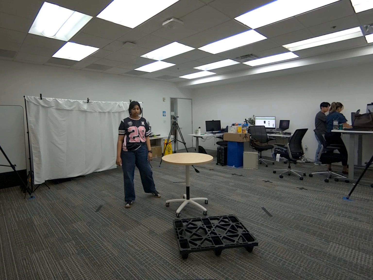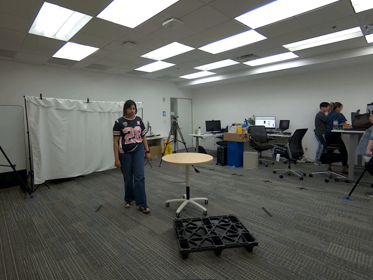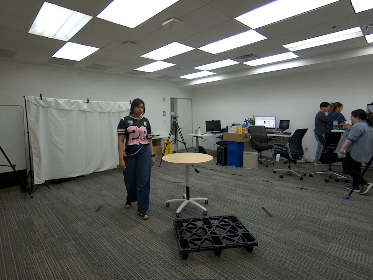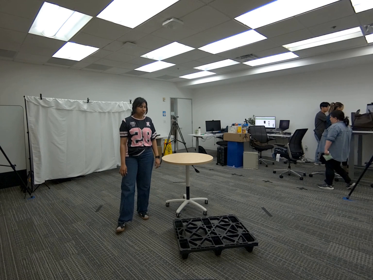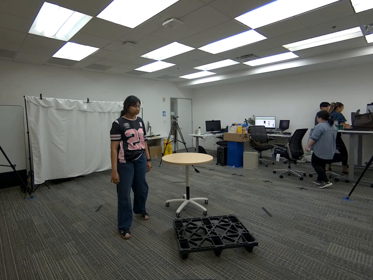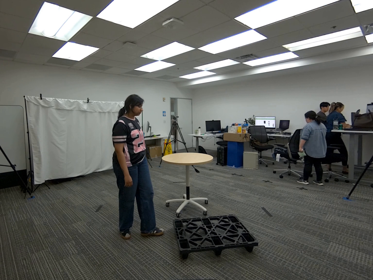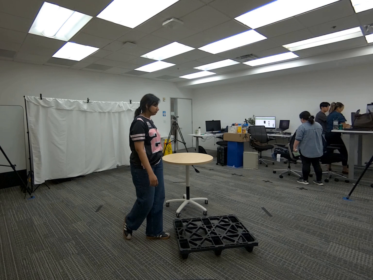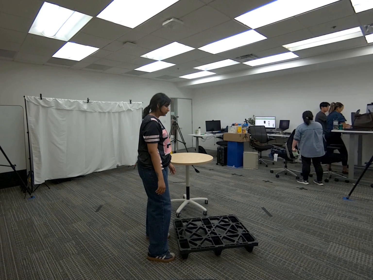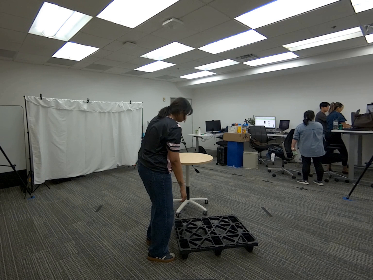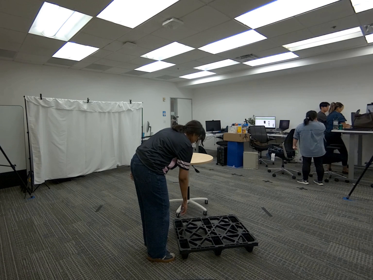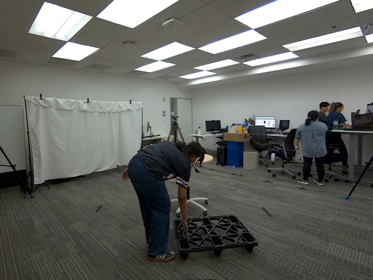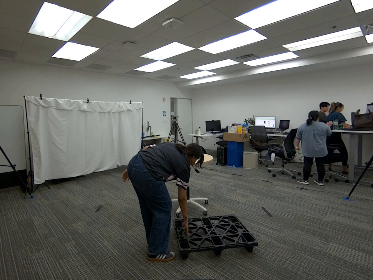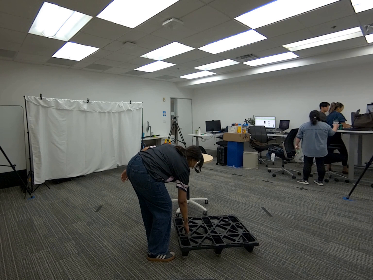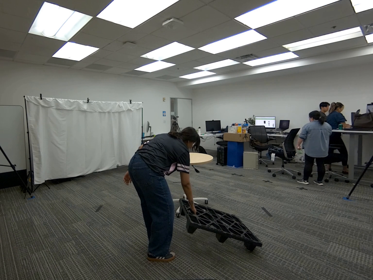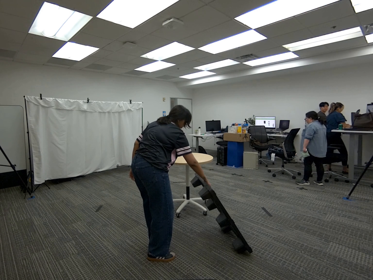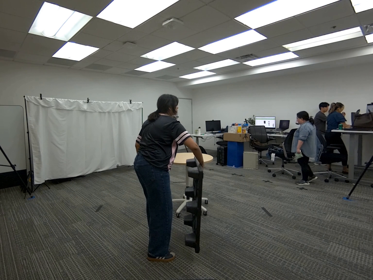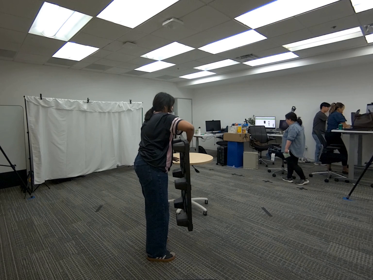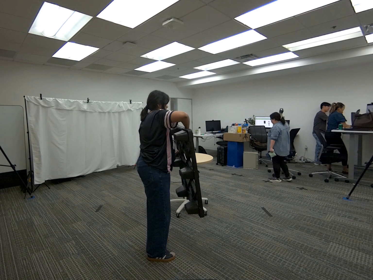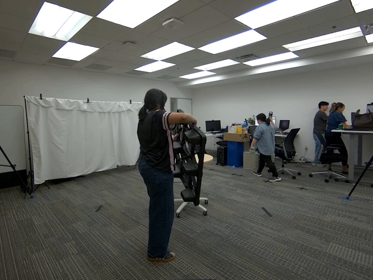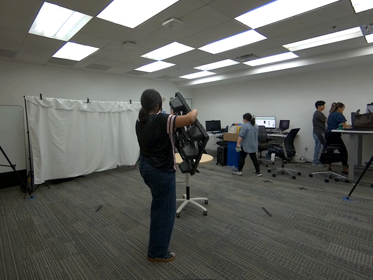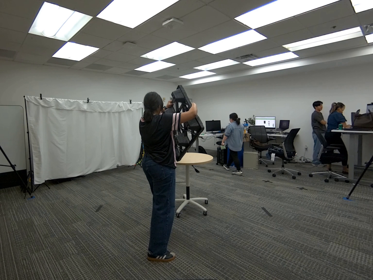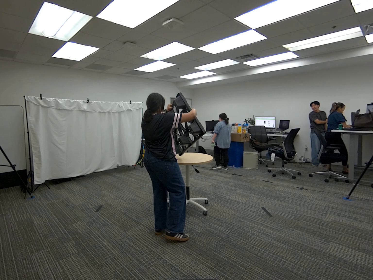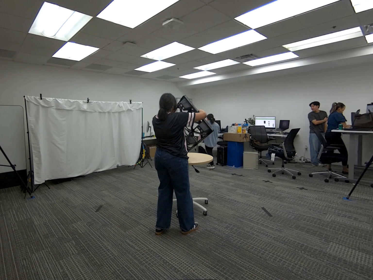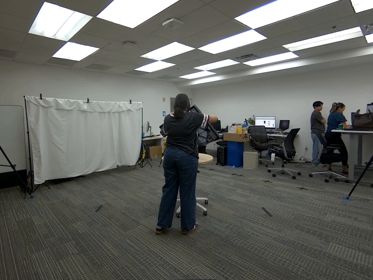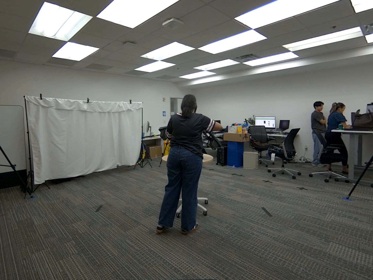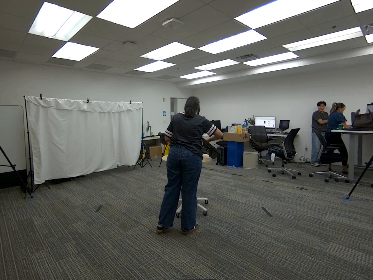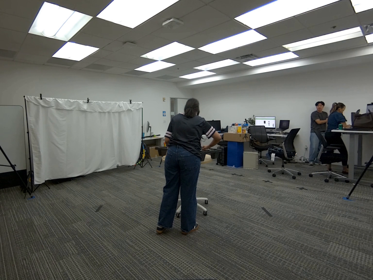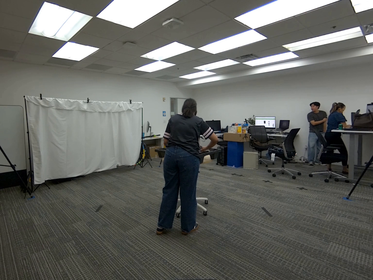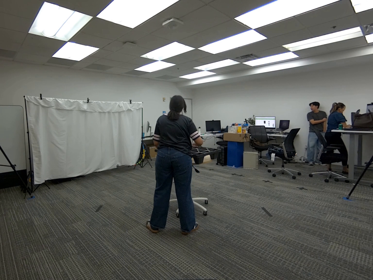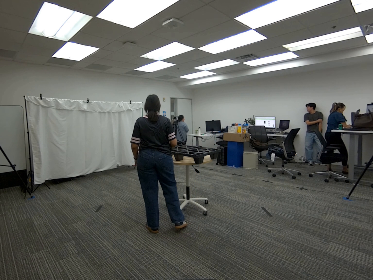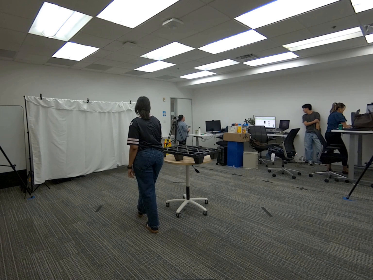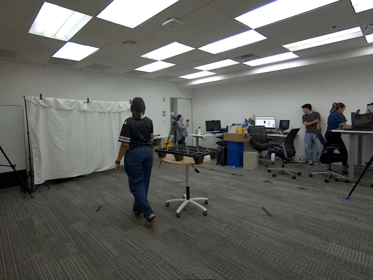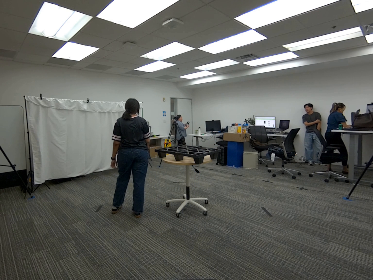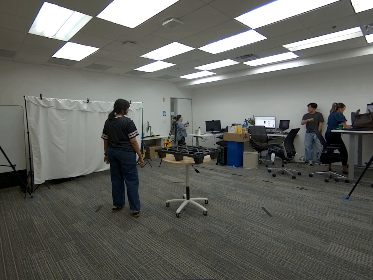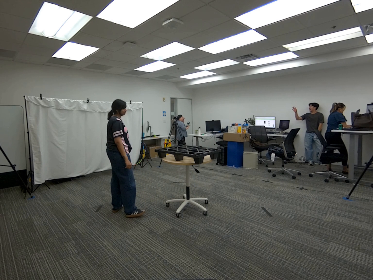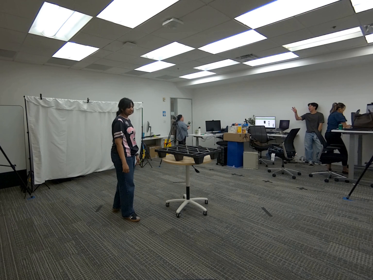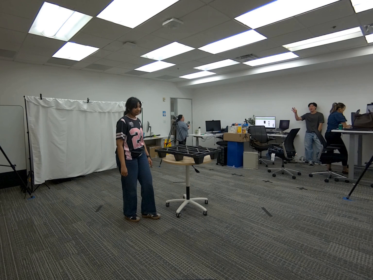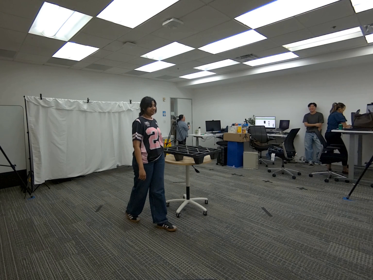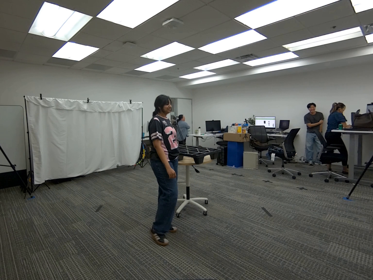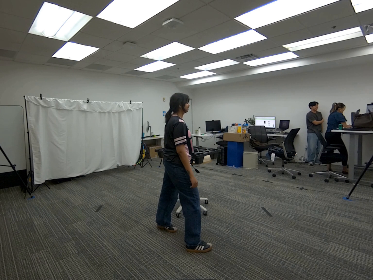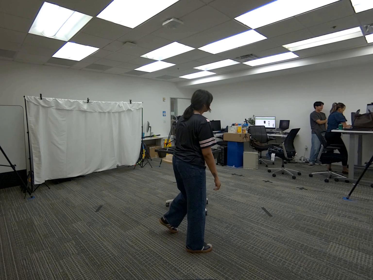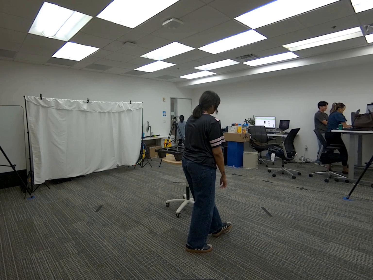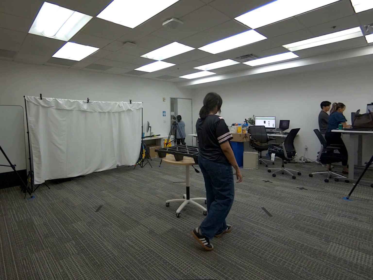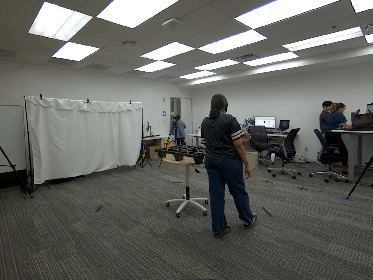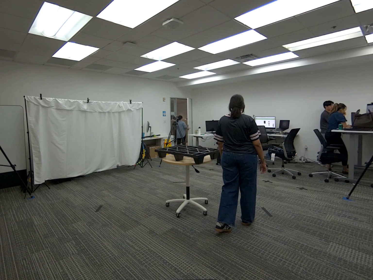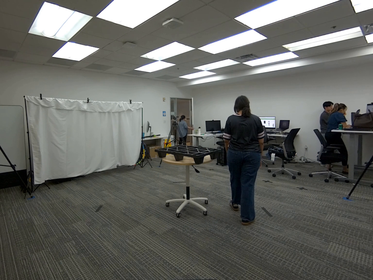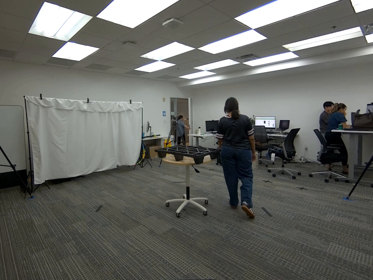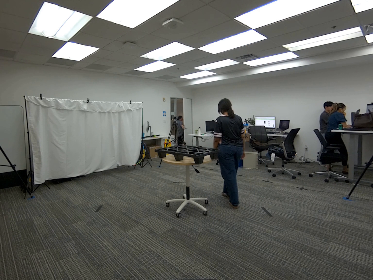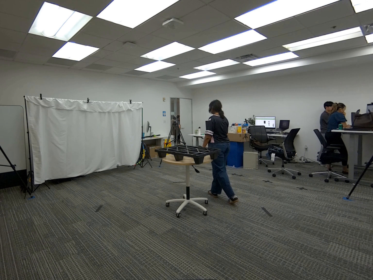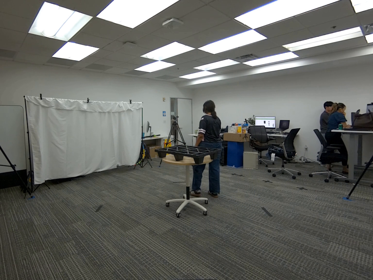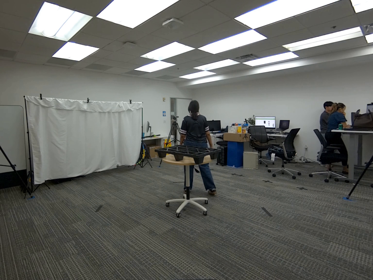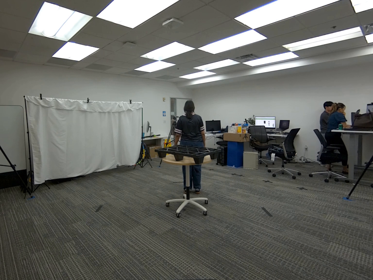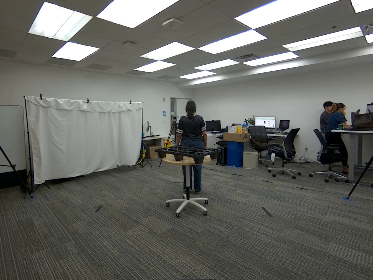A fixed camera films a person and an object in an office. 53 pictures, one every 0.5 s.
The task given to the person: Walk over to the platform on the ground and pick up the platform and place the platform on the round table.
